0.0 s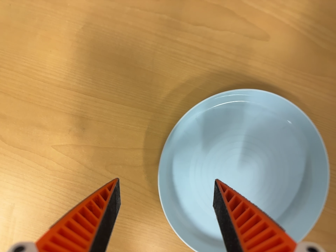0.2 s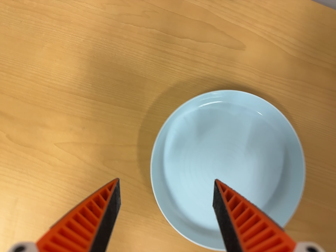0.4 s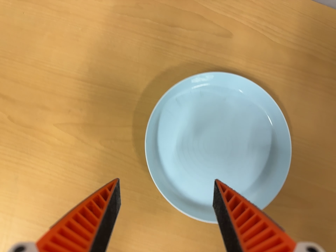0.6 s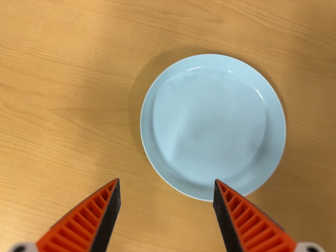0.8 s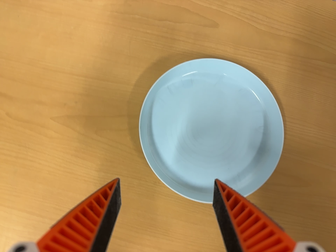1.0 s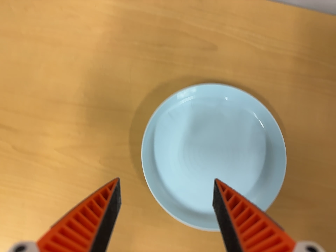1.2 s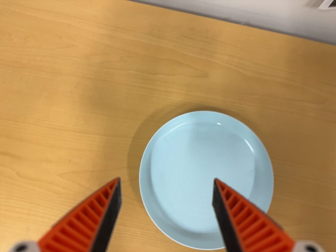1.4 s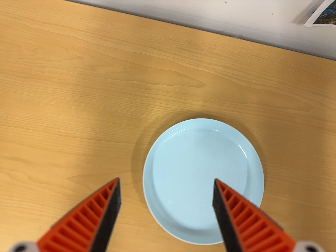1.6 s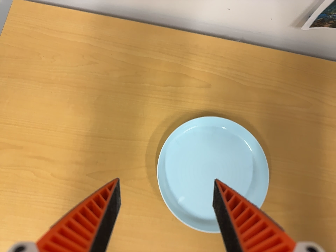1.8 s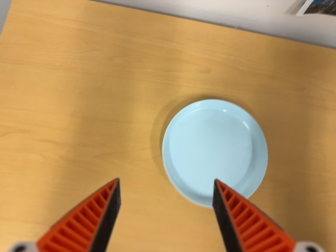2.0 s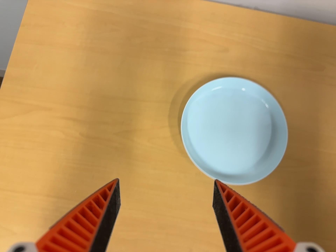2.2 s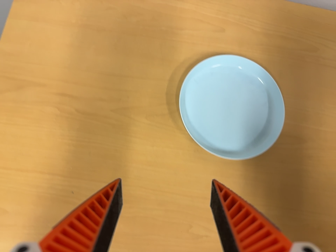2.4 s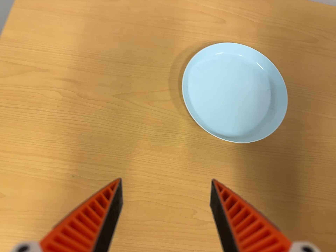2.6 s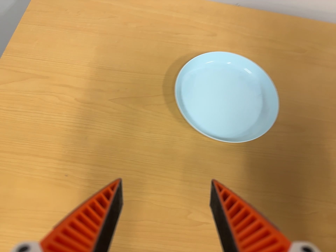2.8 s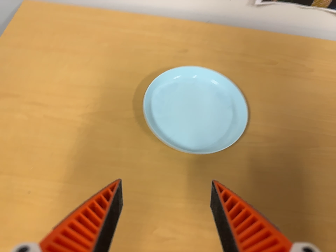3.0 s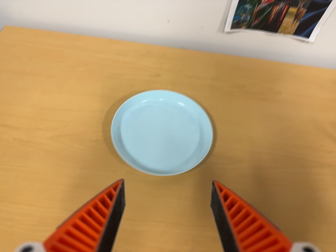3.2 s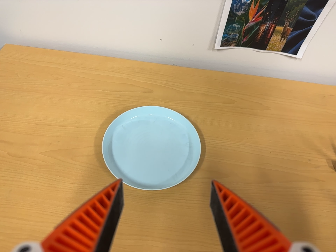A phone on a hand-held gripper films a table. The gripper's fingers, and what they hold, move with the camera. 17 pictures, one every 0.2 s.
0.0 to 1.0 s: The camera travels toward the bottom of its view and backward, about 9 cm. Its aim tips toward the top of its view by about 10 degrees.
1.0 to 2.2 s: The camera travels backward, toward the bottom of its view and to its left, about 14 cm, so what stands in front gets smaller.
2.2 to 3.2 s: The camera travels to its right and toward the bottom of its view, about 18 cm, so close, fixed things drift to the left. Its aim tips toward the top of its view by about 25 degrees.
The film runs backward here.
